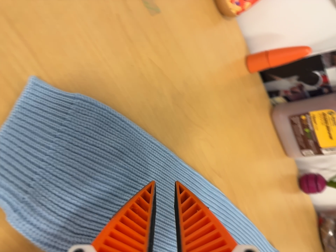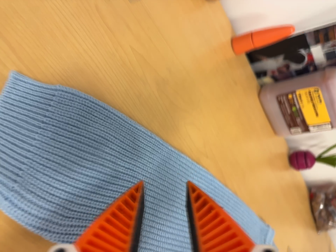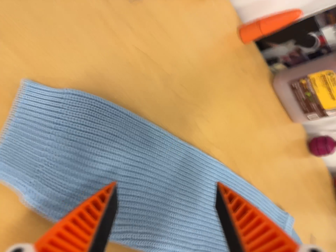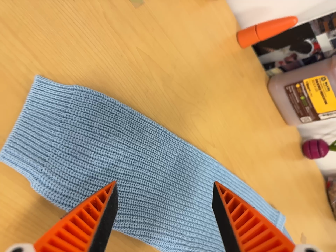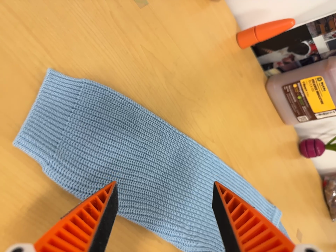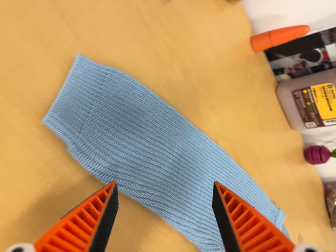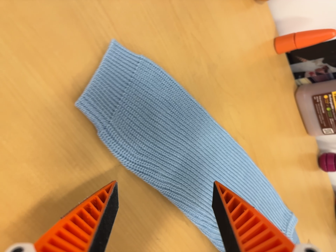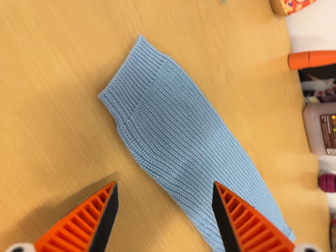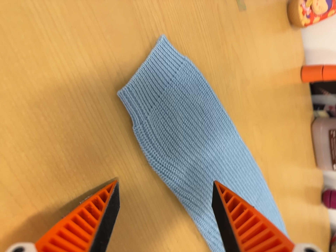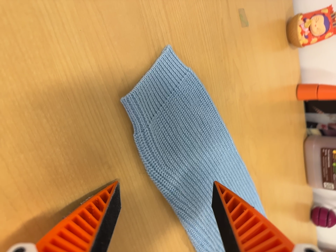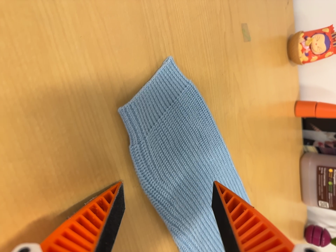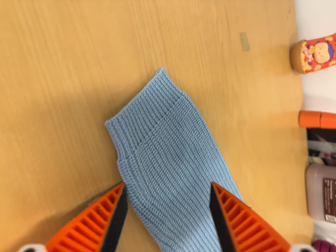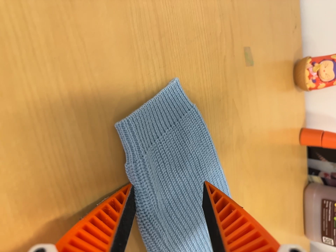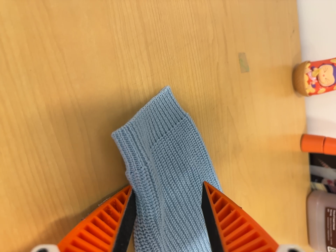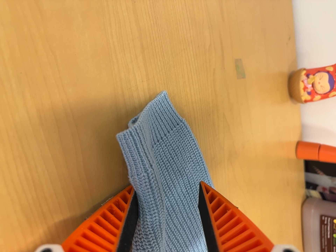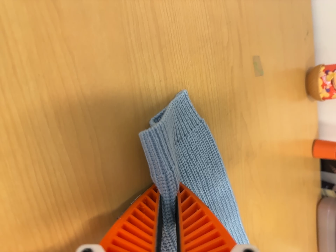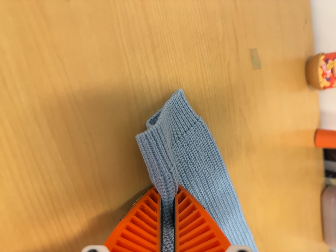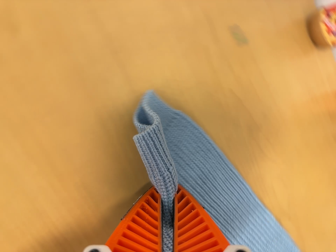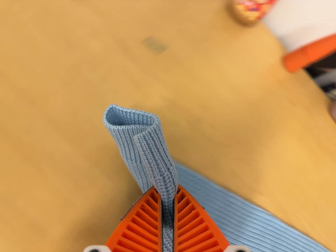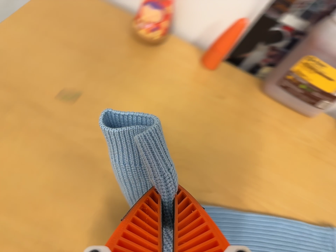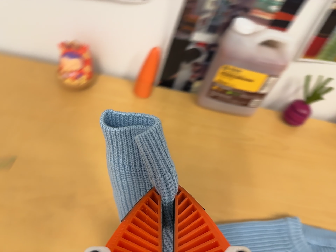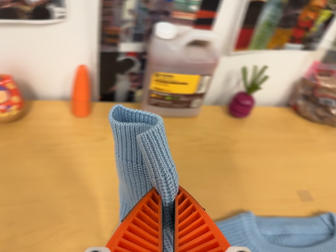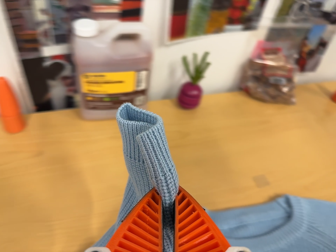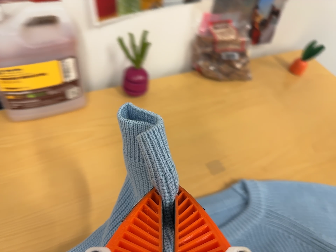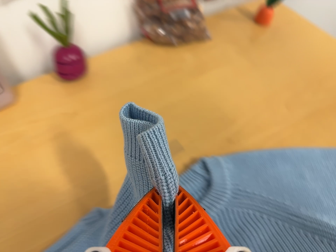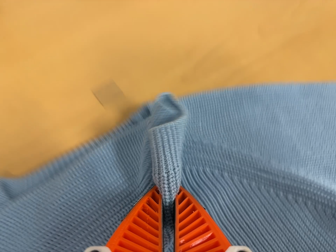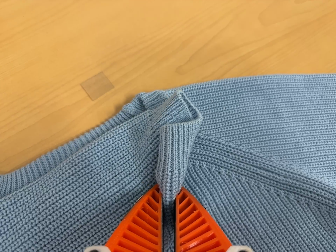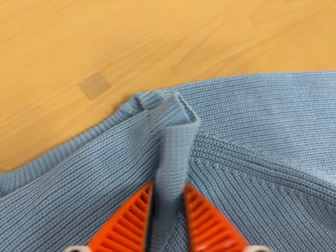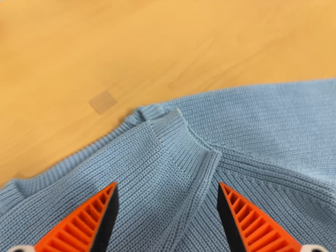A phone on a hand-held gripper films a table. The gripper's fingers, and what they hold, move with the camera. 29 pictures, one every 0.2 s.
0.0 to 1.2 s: The camera travels backward, about 8 cm, so what stands in front gets smaller.
1.2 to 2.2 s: The camera rolls about its line of sight by about 15 degrees, and the scene rotates clockwise.
2.2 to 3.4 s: The camera pans to its left by about 10 degrees. It travels to its right, about 8 cm. It rolls about its line of sight by about 10 degrees, and the scene rotates counterclockwise.
3.4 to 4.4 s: The camera pans to its right by about 15 degrees. It travels to its right, about 38 cm, so close, fixed things drift to the left. Its aim tips toward the top of its view by about 10 degrees, and the scene shifts downward. It rolls about its line of sight by about 70 degrees, and the scene rotates counterclockwise.
4.4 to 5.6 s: The camera travels to its right and forward, about 26 cm, so close, fixed things drift to the left. Its aim tips toward the bottom of its view by about 20 degrees, and the scene shifts upward. It rolls about its line of sight by about 20 degrees, and the scene rotates counterclockwise.
The film runs forward here.
